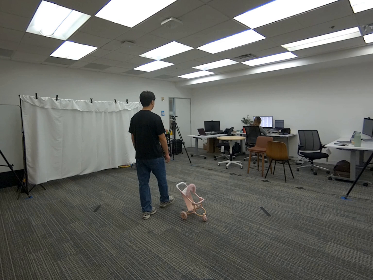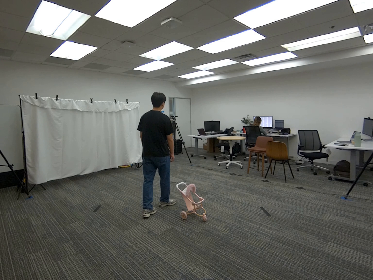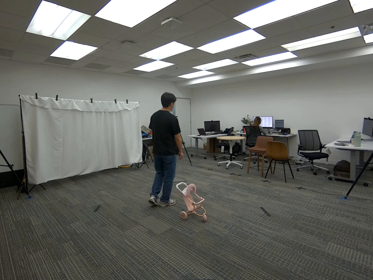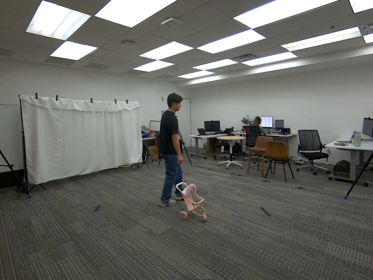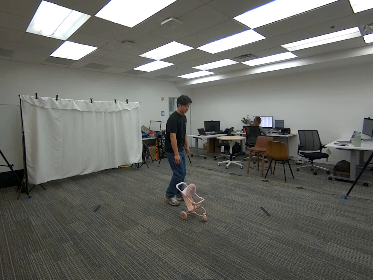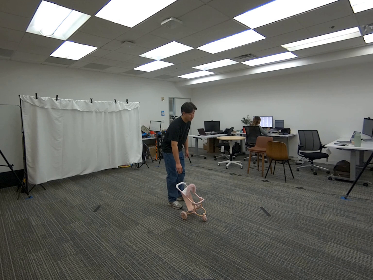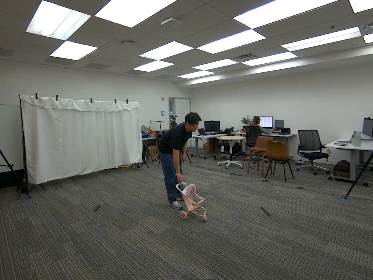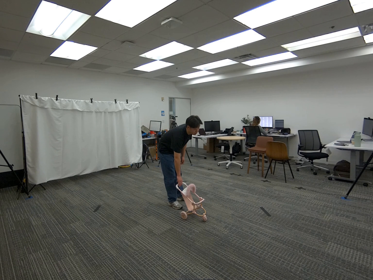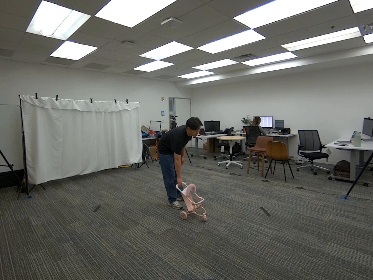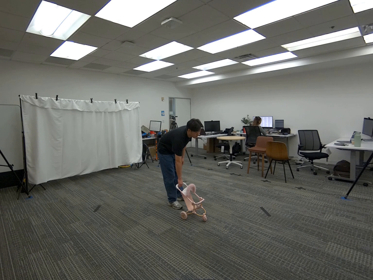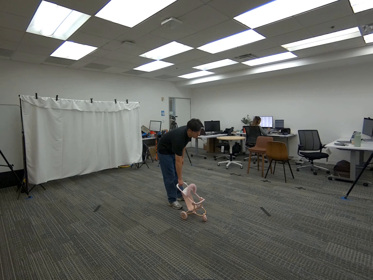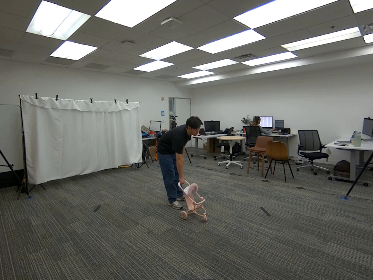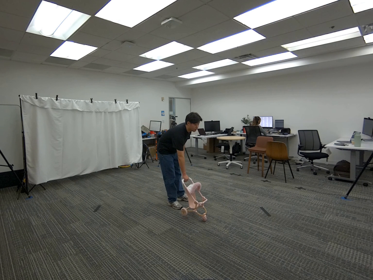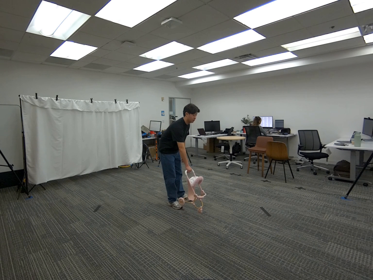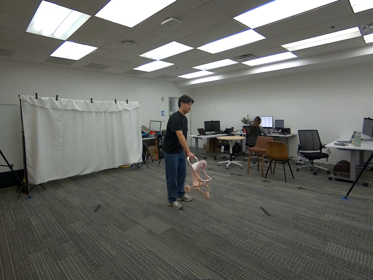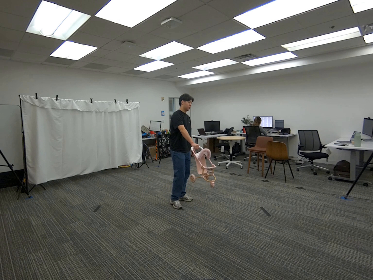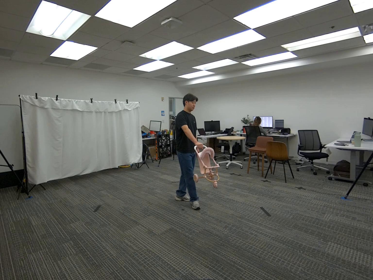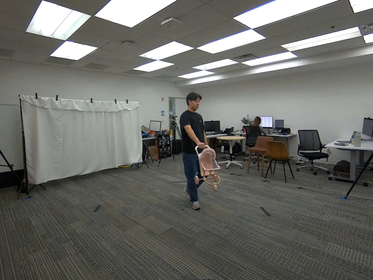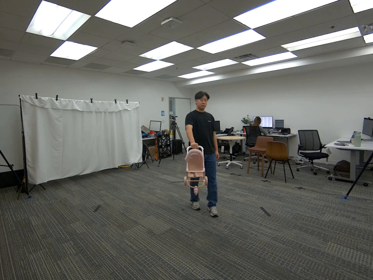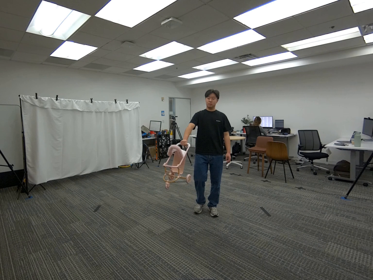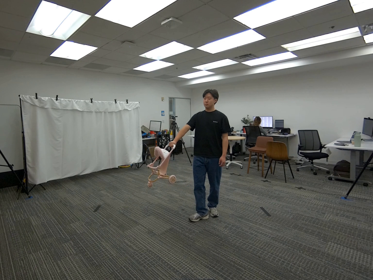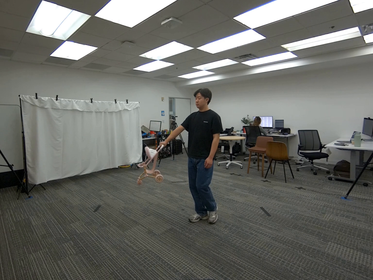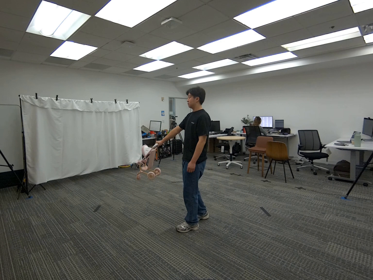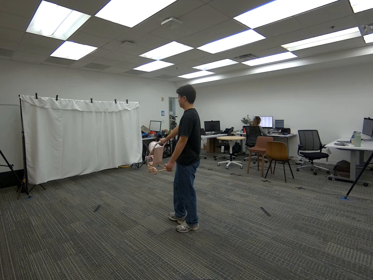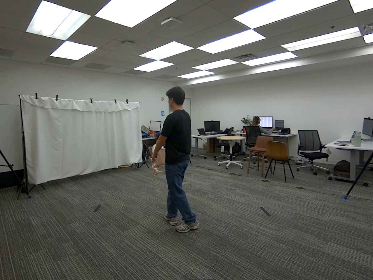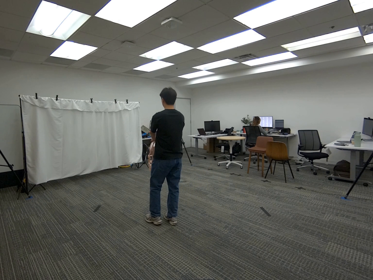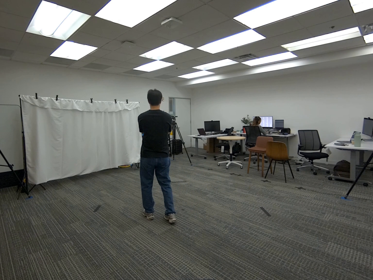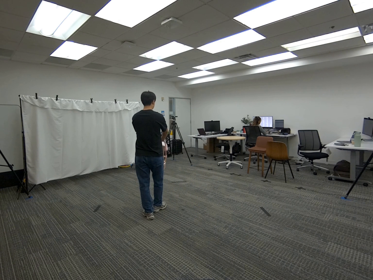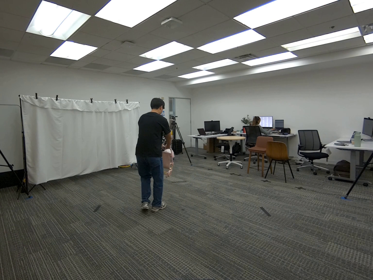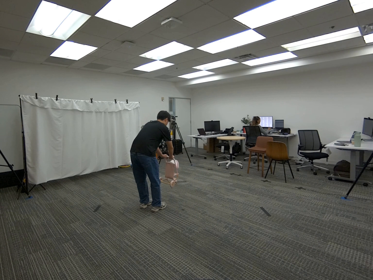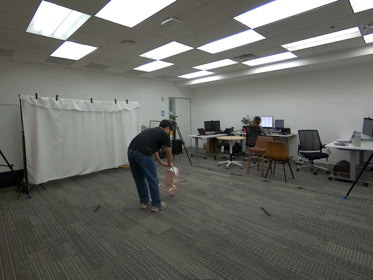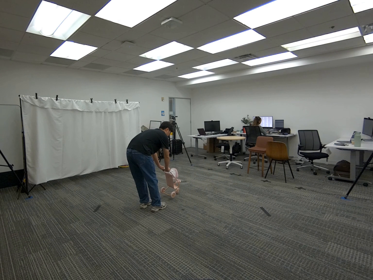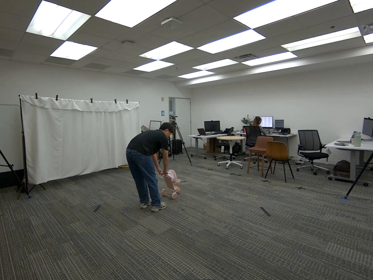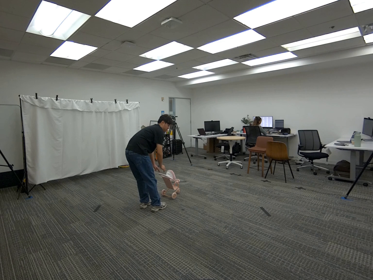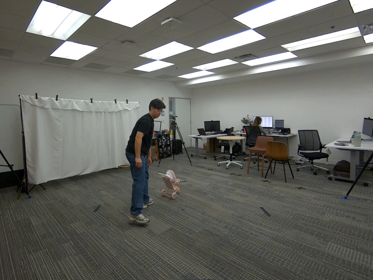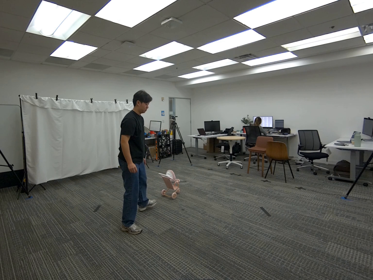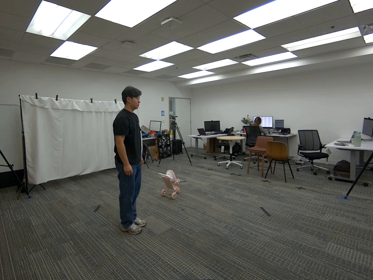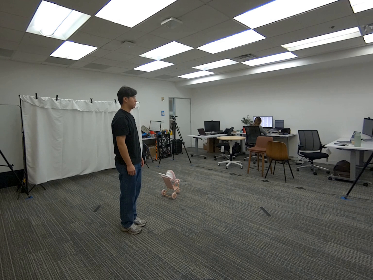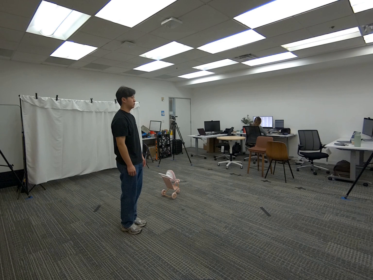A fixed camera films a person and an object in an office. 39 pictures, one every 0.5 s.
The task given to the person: Walk over to the toy stroller on the ground within the bounding area and pickup with right hand. Walk around the bounding area and Place back down with both hands.
